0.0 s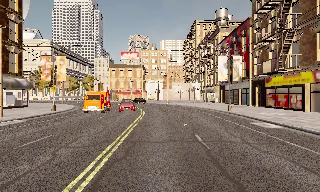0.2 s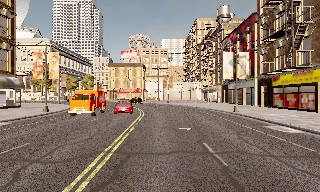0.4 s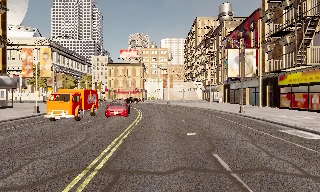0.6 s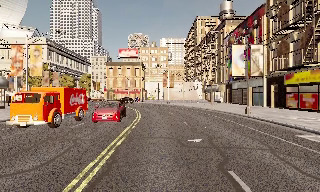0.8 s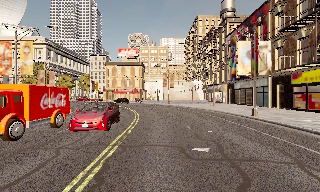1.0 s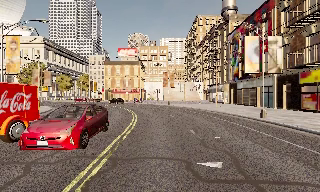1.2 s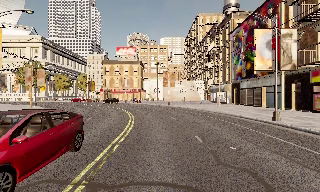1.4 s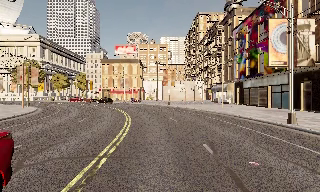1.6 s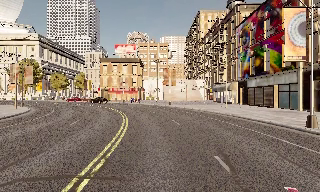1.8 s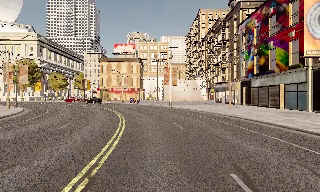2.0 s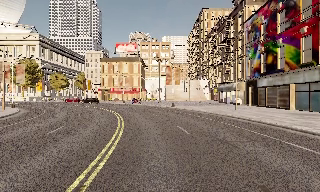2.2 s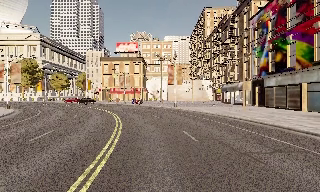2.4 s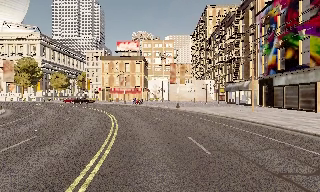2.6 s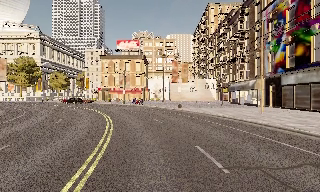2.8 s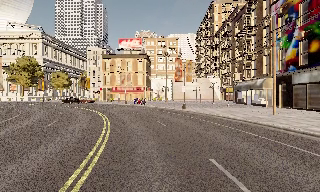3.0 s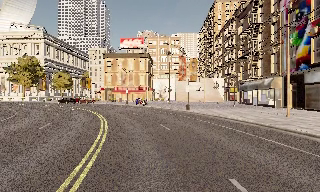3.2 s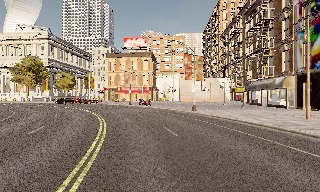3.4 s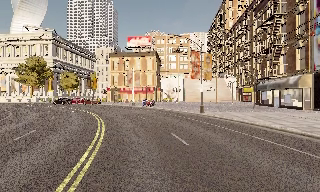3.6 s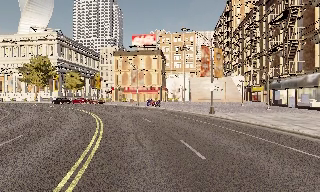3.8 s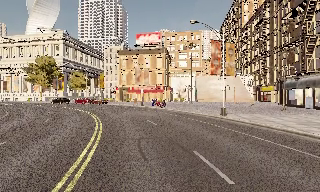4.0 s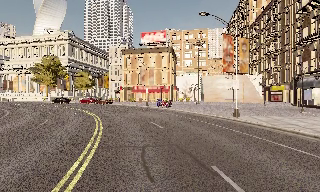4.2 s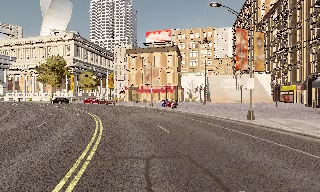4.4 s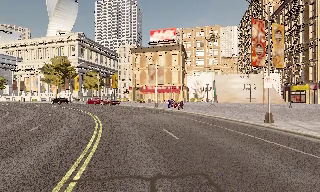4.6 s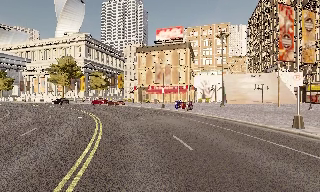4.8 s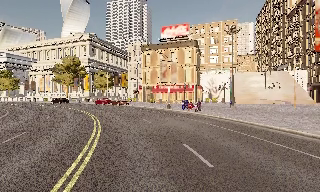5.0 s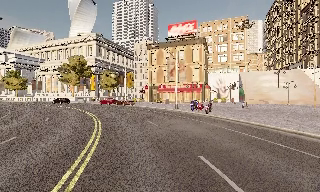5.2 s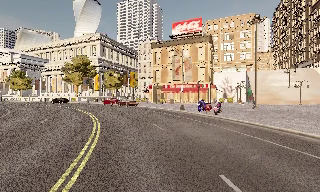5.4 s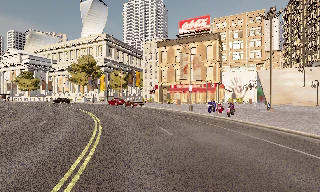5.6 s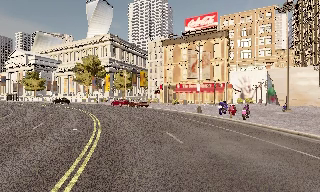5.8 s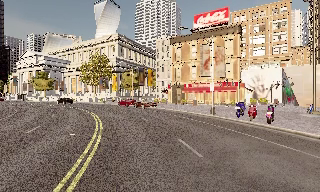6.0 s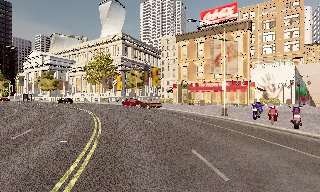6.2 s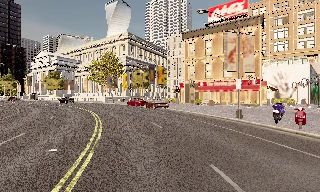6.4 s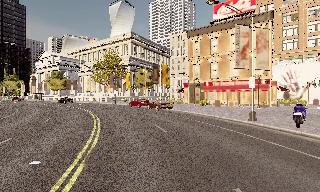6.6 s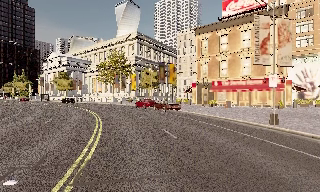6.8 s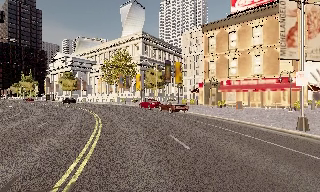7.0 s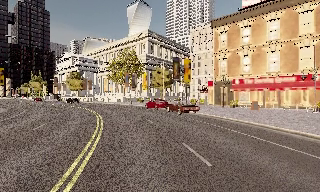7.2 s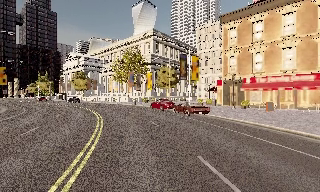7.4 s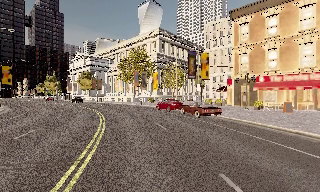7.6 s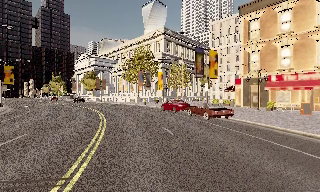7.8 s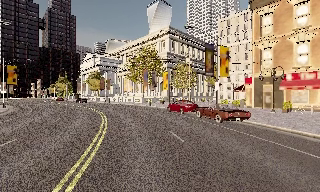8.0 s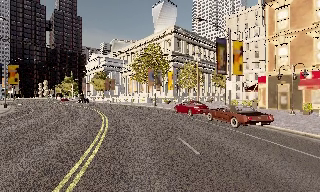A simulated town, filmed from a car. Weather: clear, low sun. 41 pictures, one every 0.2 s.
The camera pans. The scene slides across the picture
to the right.
The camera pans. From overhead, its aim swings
counterclockwise.
0.0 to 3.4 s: The camera travels forward, about 20 m, so what stands in front looms larger.
3.4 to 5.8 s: The camera pans to its left, which is counterclockwise from overhead, by about 20 degrees. It travels forward, about 15 m, so what stands in front looms larger.
5.8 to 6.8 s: The camera travels forward, about 6 m, so what stands in front looms larger.
6.8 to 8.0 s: The camera pans to its left, which is counterclockwise from overhead, by about 10 degrees. It travels forward, about 7 m, so what stands in front looms larger.
The film runs forward here.
